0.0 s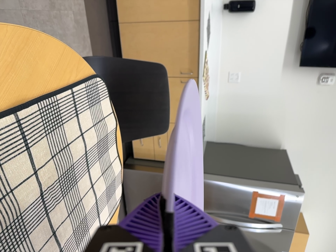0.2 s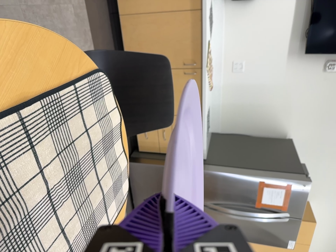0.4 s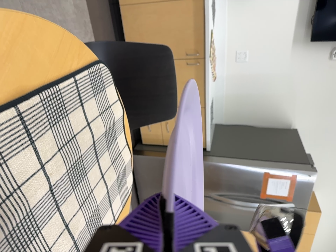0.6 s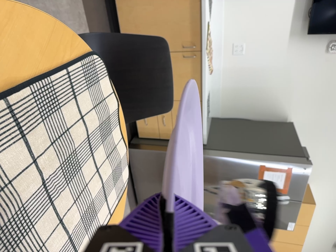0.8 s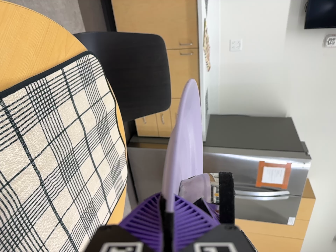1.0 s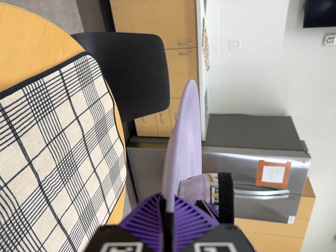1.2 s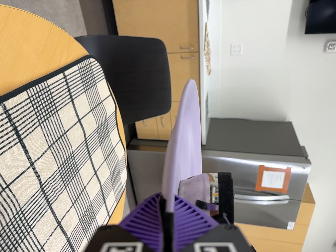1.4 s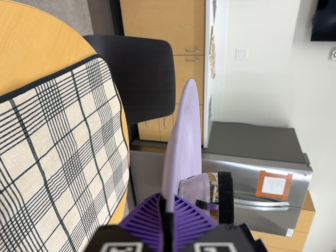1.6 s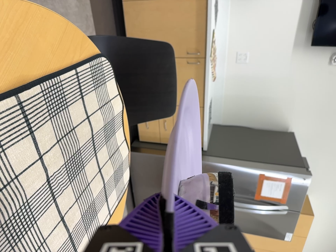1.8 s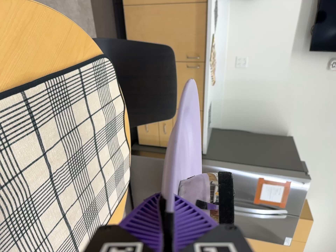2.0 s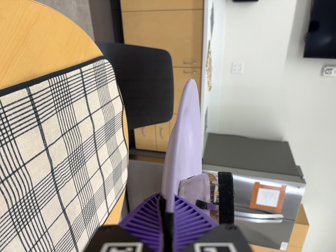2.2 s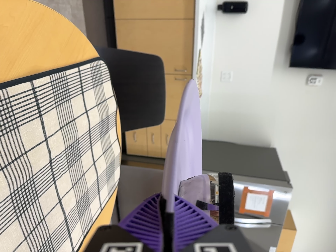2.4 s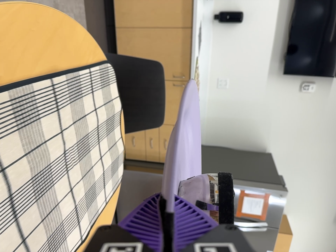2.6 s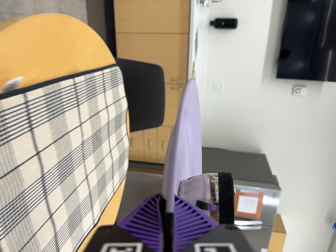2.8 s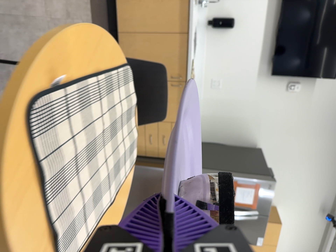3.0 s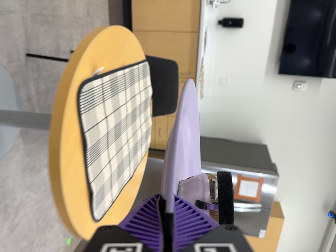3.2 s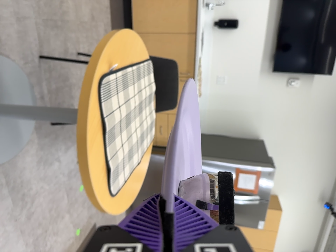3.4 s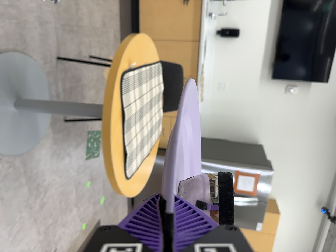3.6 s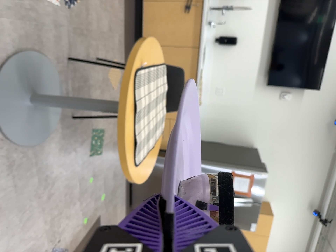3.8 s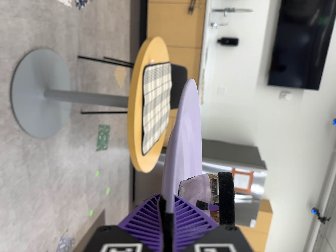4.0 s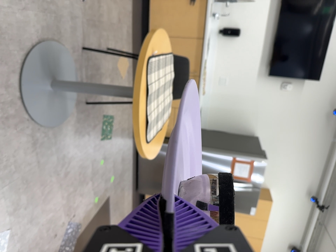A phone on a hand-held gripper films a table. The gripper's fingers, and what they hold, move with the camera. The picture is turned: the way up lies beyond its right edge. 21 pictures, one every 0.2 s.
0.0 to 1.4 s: The camera shifts only a little, or ends up much as it began.
1.4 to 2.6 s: The camera travels backward and toward the bottom of its view, about 26 cm, so what stands in front gets smaller. Its aim tips toward the top of its view by about 10 degrees.
2.6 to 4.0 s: The camera travels backward, about 90 cm, so what stands in front gets smaller.
The film runs backward here.
